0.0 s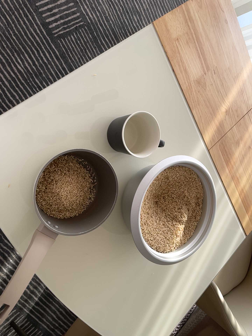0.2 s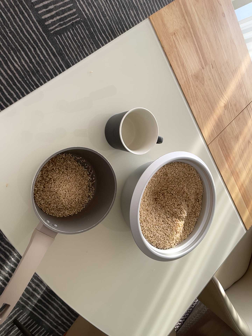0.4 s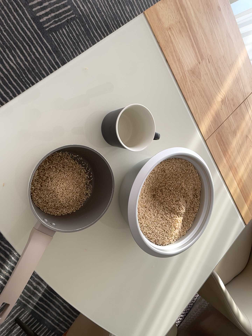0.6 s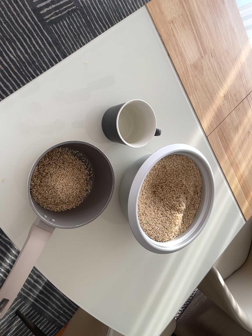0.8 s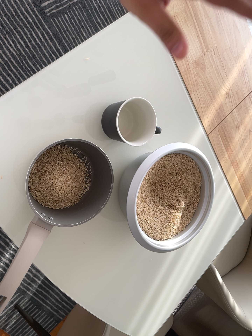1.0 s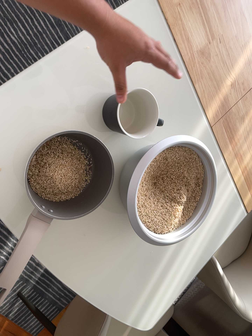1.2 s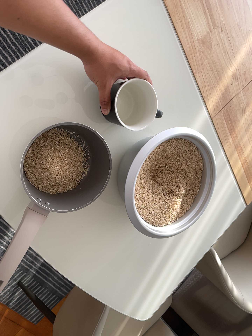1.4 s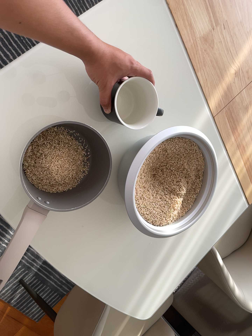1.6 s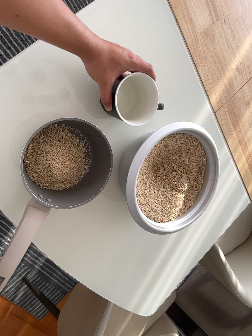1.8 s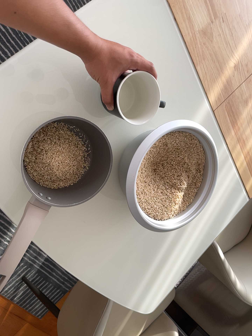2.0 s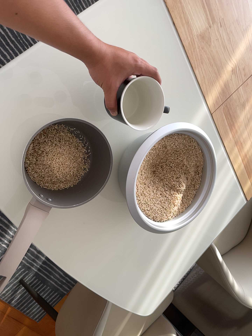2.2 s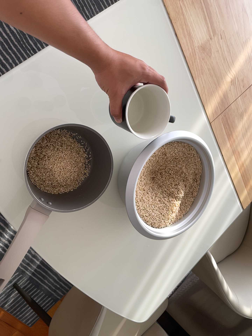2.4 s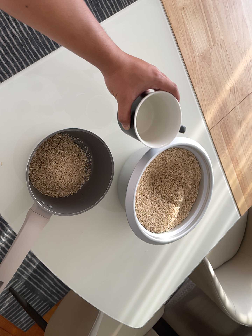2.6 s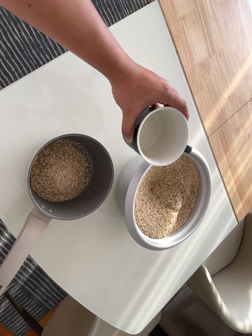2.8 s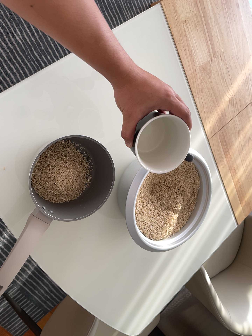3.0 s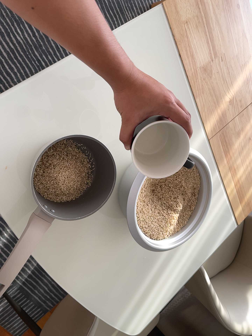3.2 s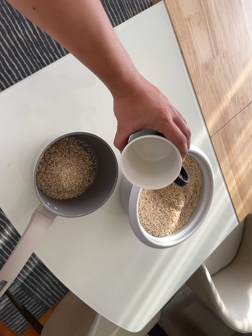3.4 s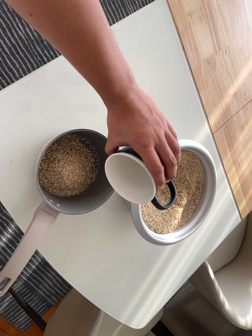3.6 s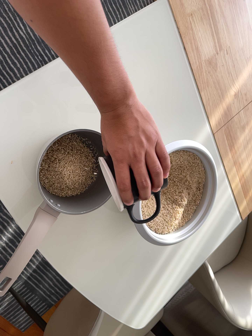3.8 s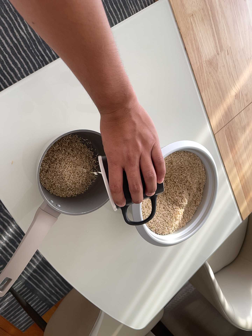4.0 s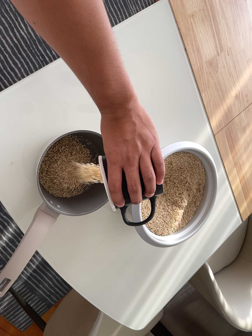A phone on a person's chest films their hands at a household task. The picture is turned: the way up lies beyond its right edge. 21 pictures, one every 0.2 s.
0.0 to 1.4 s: The camera's aim tips toward the bottom of its view by about 10 degrees, and the scene shifts upward.
1.4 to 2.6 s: The camera shifts only a little, or ends up much as it began.
2.6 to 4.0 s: The camera keeps its place and its aim.
The film runs backward here.
